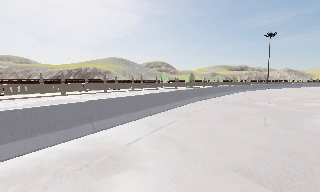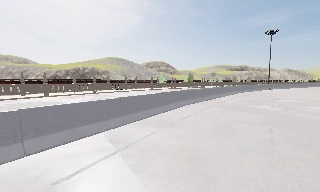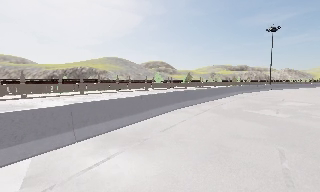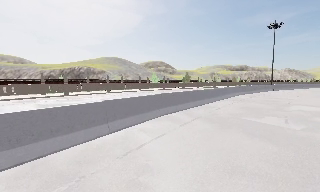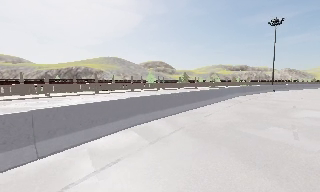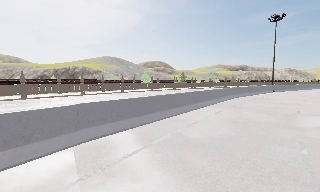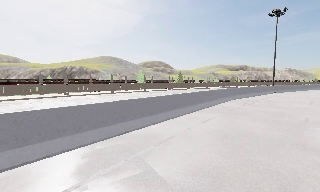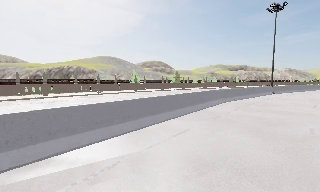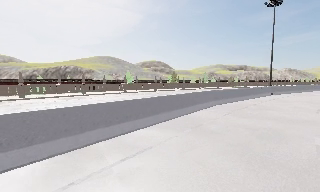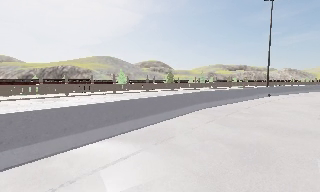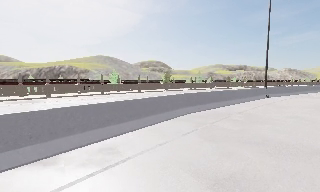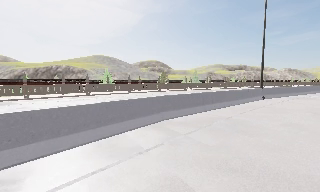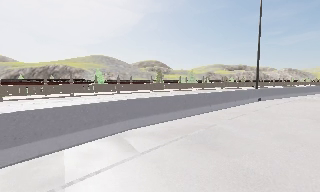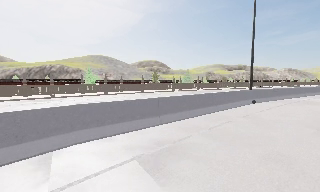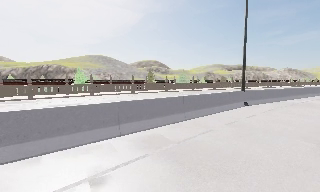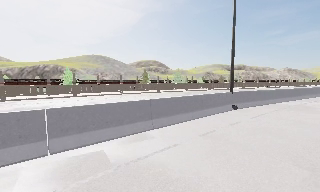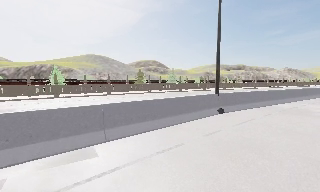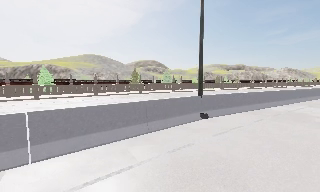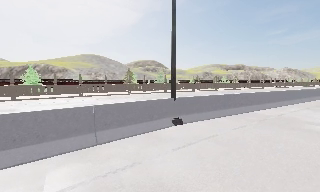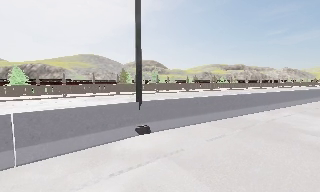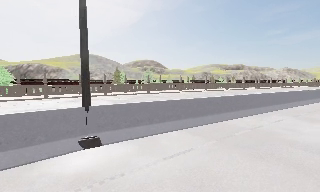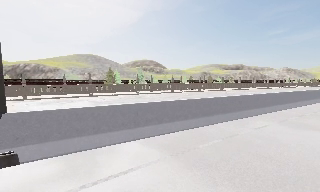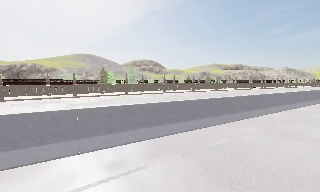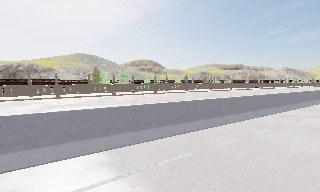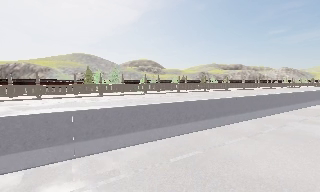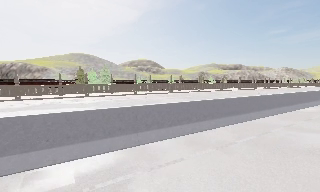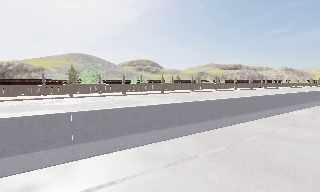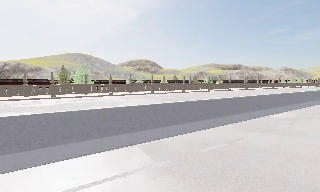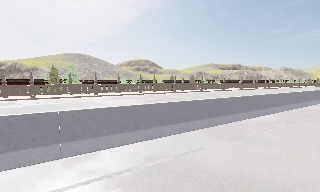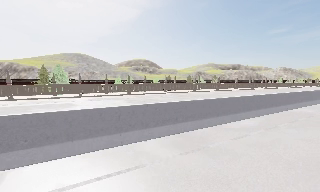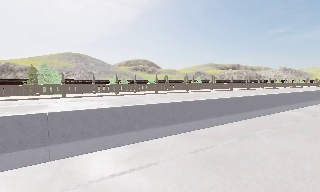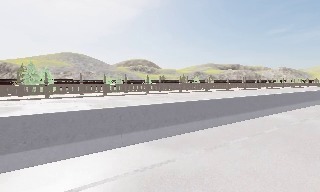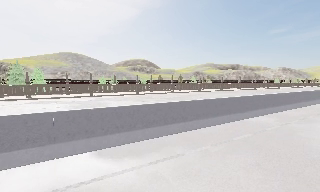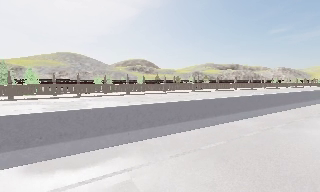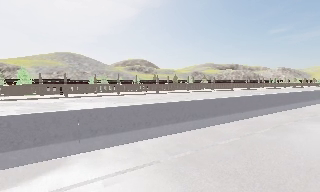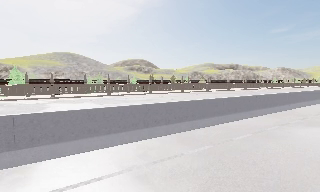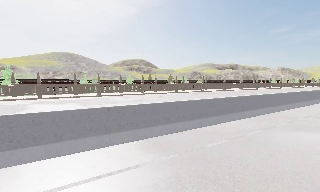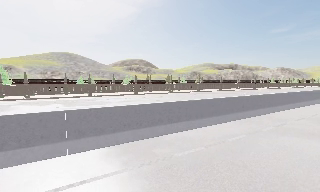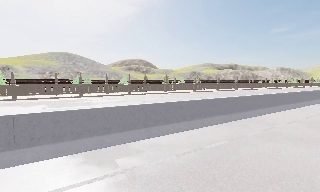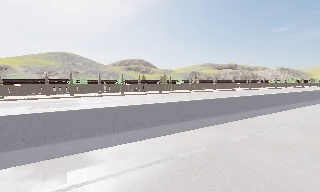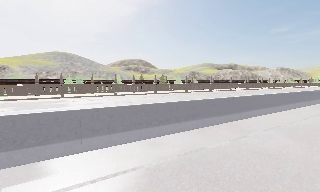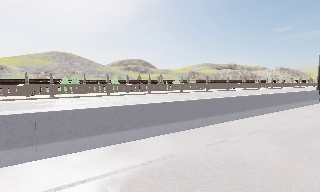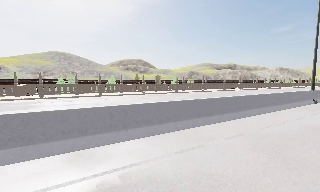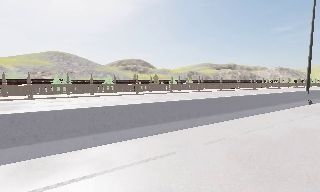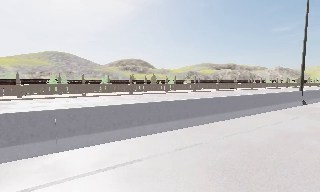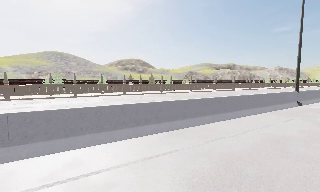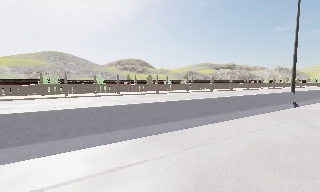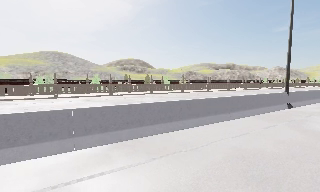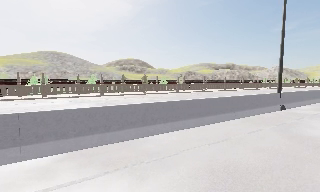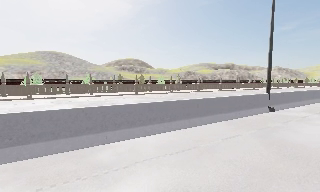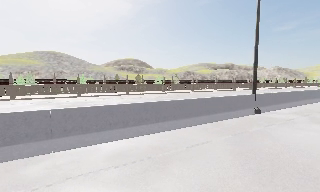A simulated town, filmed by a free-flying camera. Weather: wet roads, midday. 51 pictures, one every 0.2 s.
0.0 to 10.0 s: The camera travels to its right and forward, about 80 m, so close, fixed things drift to the left. It loses speed.
The film runs forward here.
